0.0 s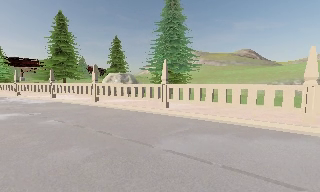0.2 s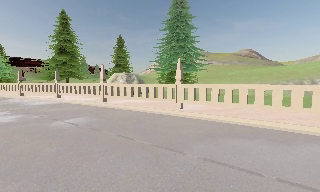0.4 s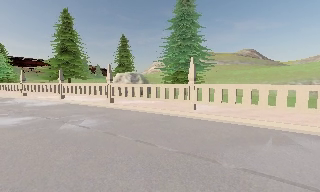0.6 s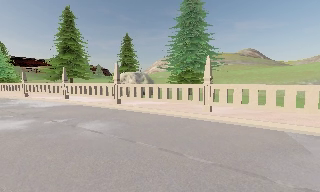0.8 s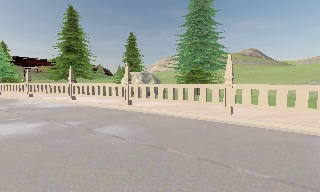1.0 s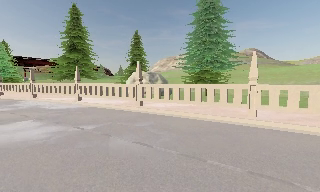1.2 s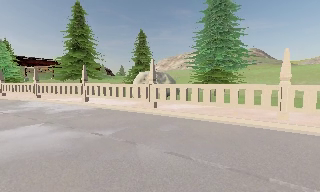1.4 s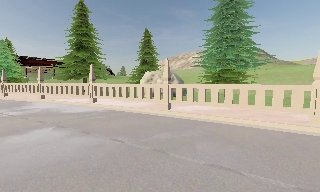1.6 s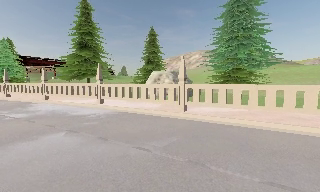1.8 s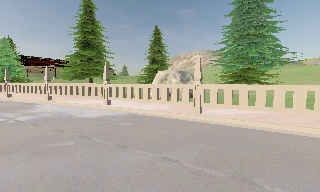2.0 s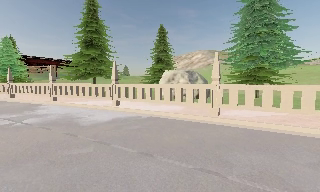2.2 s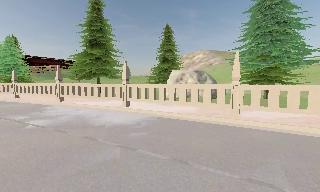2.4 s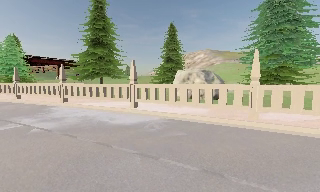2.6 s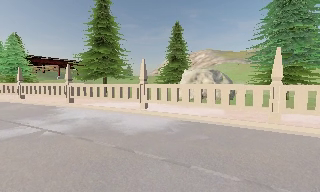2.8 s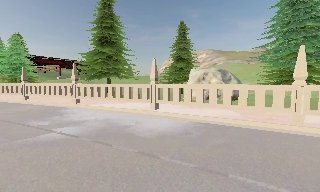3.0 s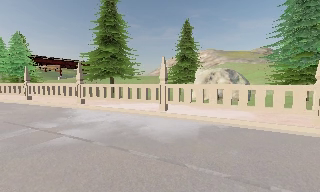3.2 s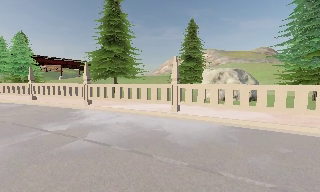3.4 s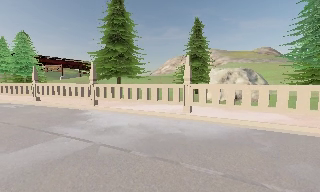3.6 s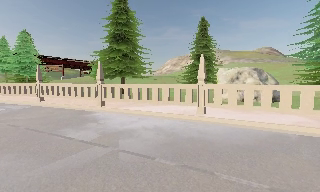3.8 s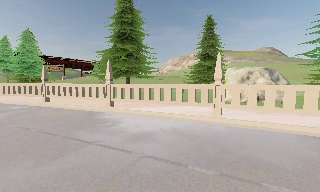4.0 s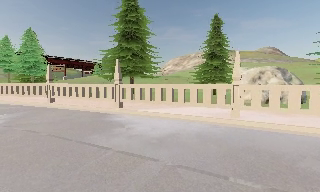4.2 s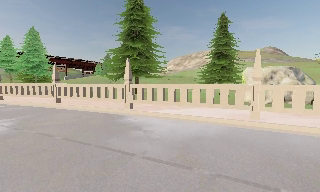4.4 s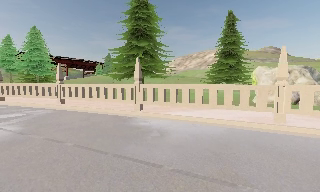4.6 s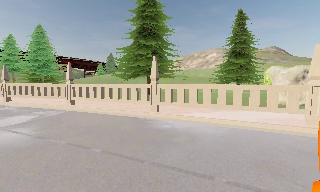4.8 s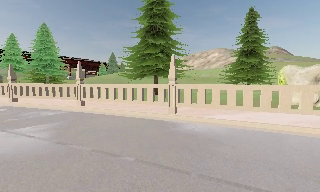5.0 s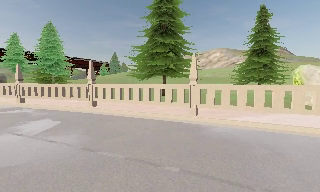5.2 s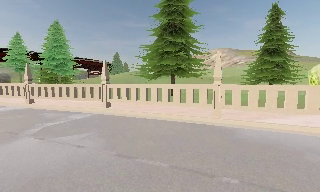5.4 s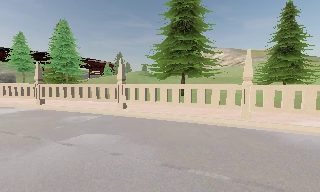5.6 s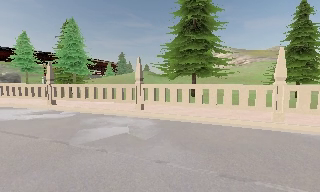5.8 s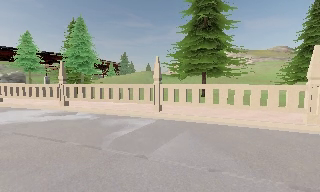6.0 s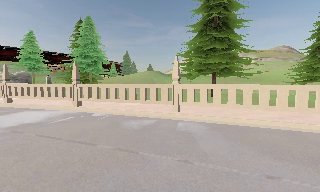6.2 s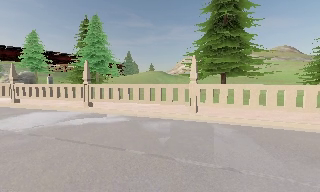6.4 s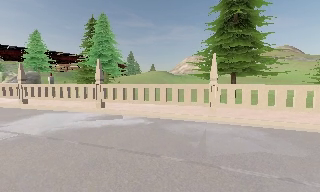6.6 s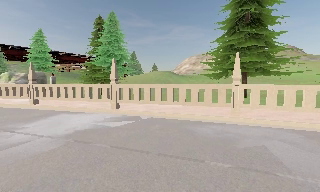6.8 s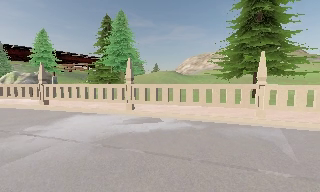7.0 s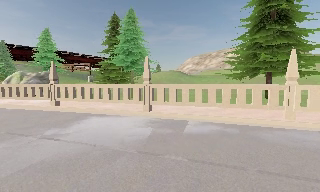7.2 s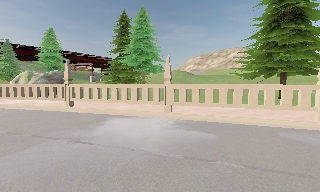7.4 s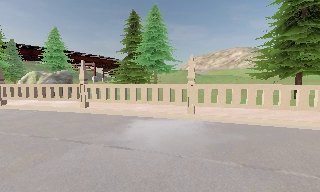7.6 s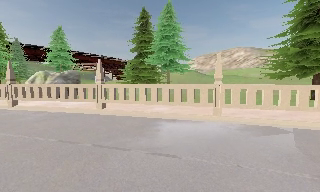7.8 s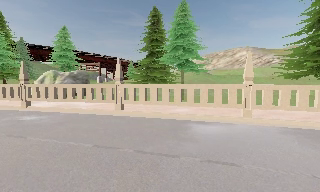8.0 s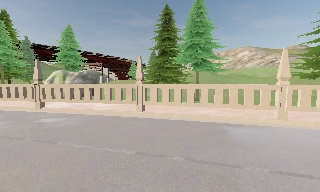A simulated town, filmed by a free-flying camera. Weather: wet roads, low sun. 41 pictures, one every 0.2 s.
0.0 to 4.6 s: The camera travels to its left and forward, about 19 m, so close, fixed things drift to the right.
4.6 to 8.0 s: The camera travels to its left, about 18 m, so close, fixed things drift to the right.
The film runs forward here.
